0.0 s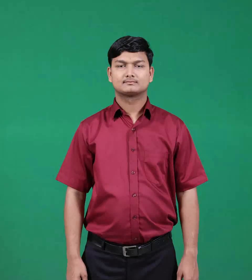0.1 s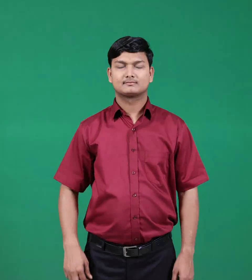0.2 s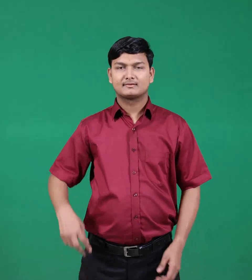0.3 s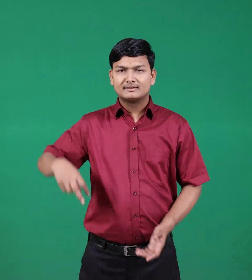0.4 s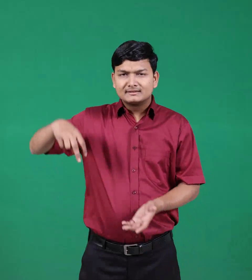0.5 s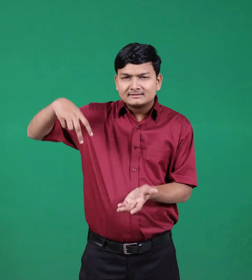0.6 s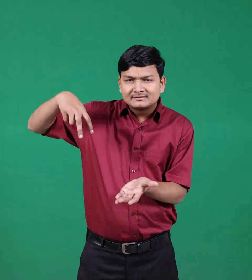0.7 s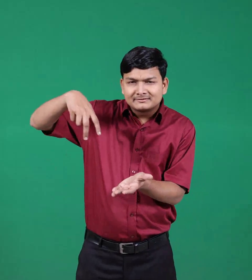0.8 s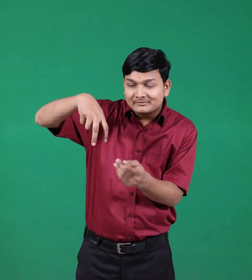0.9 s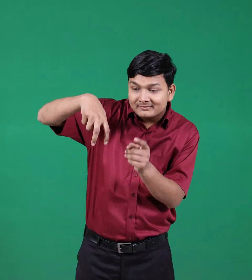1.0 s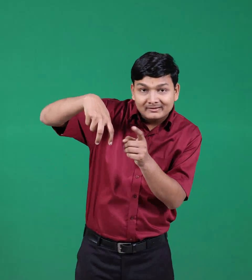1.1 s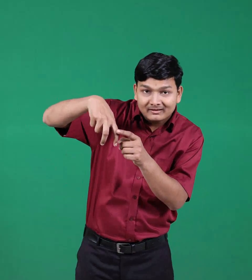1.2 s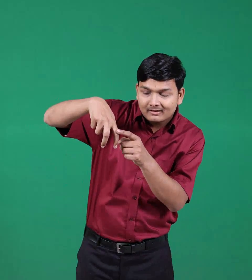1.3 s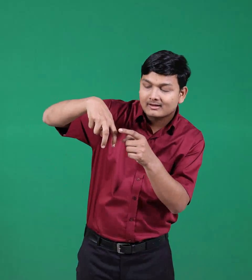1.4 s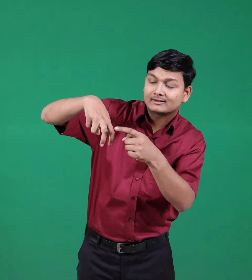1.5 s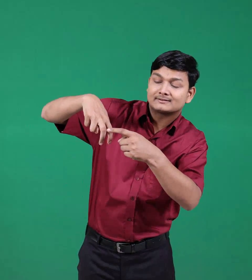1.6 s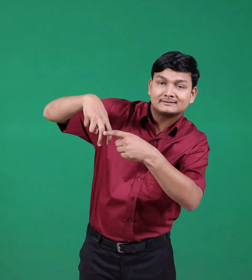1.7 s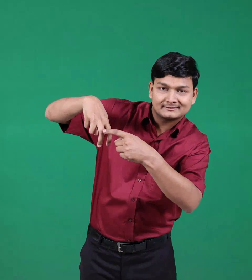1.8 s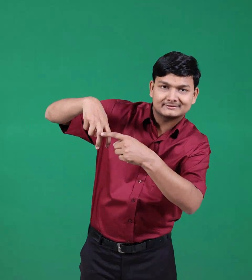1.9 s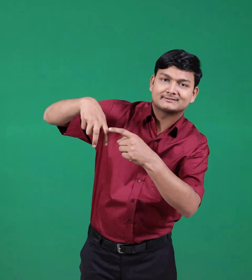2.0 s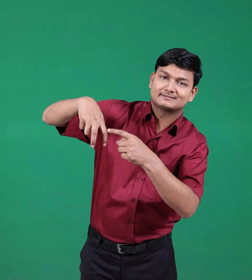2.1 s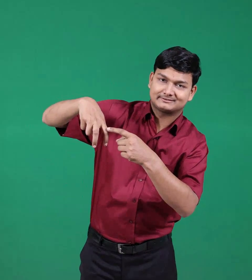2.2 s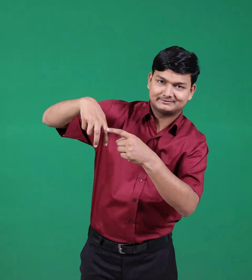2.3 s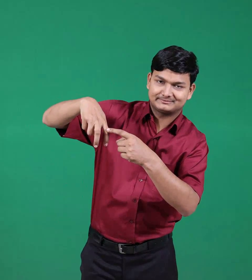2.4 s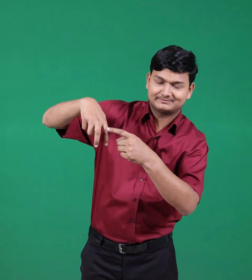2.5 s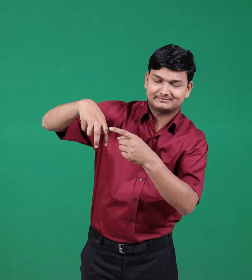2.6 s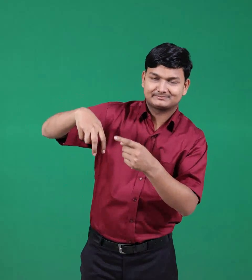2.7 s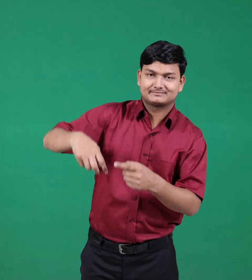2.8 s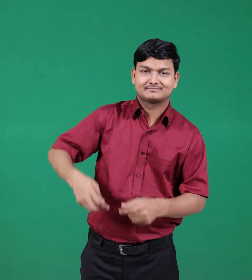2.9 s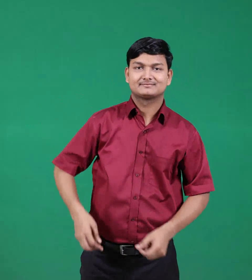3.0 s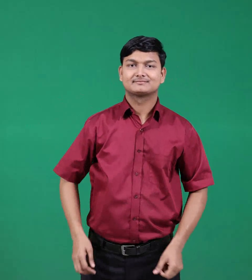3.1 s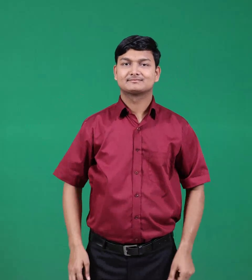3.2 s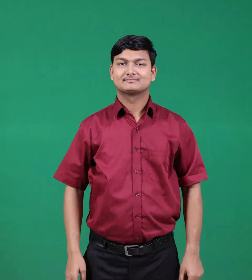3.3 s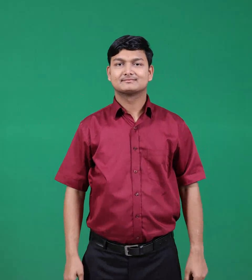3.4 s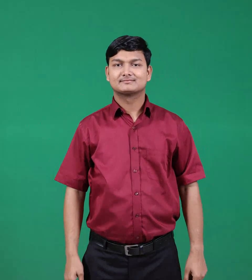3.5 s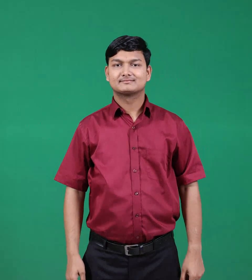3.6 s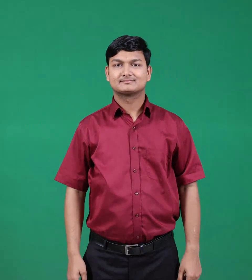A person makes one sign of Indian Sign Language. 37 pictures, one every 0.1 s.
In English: knees
